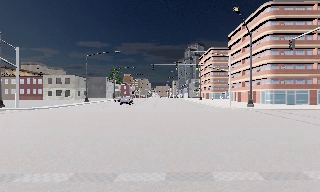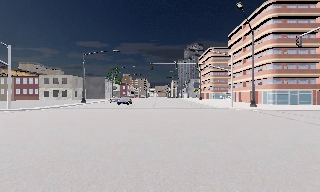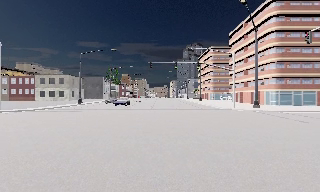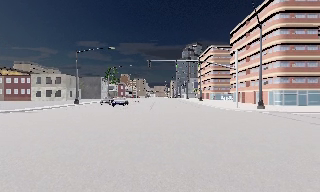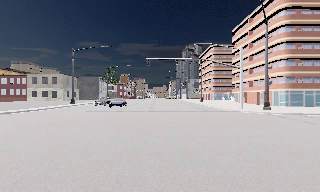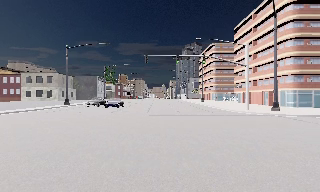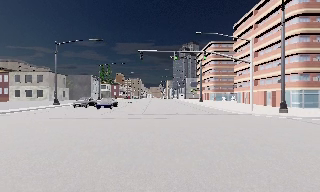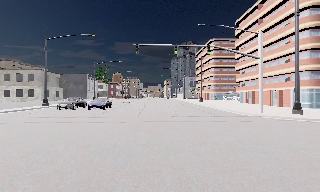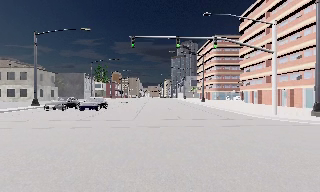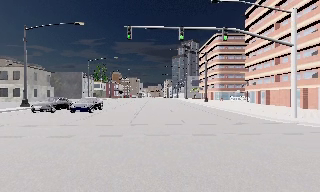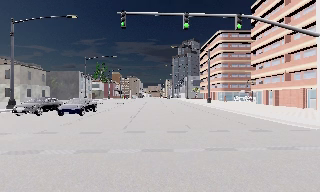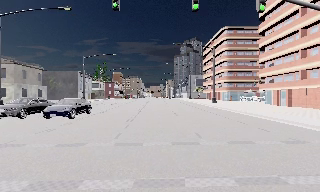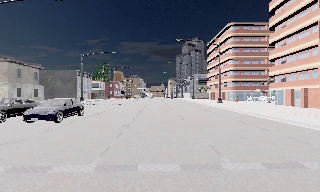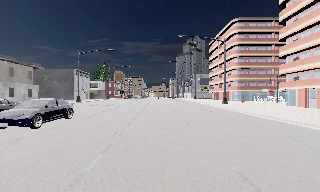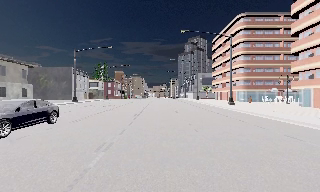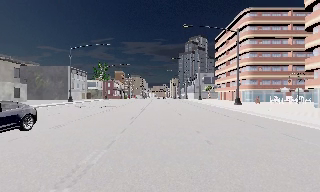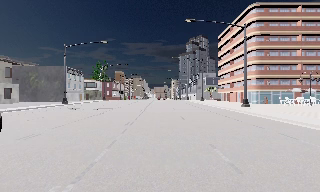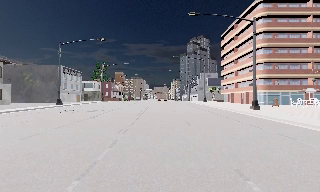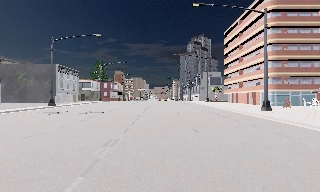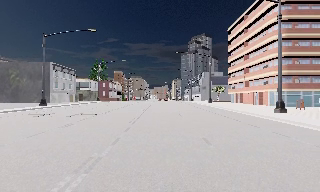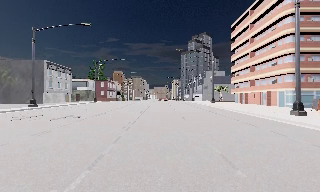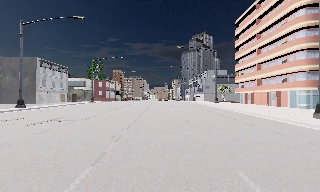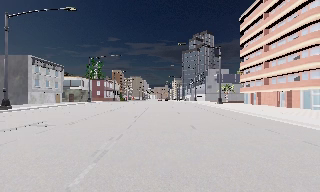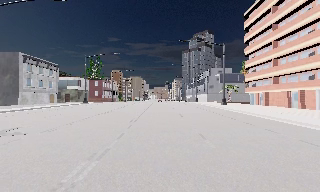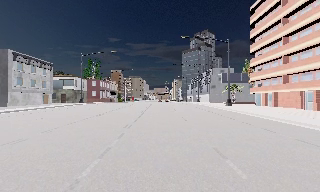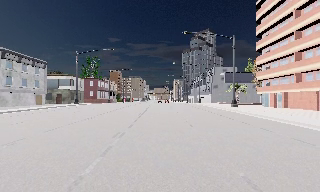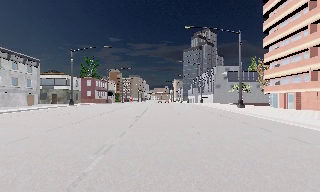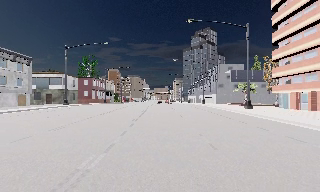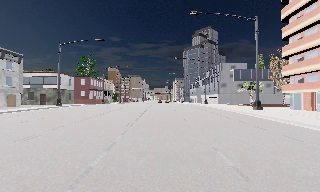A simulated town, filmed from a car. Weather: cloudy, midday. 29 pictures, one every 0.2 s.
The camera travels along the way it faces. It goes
forward.
0.0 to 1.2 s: The camera travels forward, about 8 m, so what stands in front looms larger. It gains speed.
1.2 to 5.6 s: The camera travels forward, about 40 m, so what stands in front looms larger.
The film runs forward here.
